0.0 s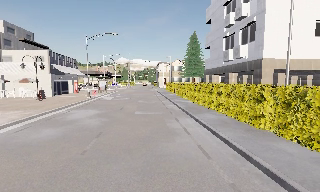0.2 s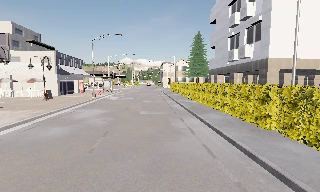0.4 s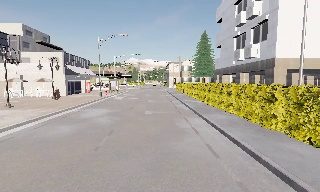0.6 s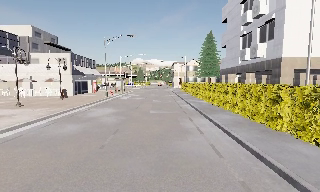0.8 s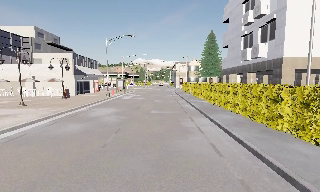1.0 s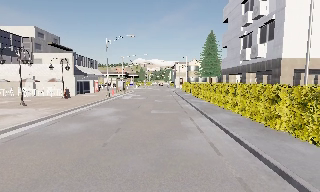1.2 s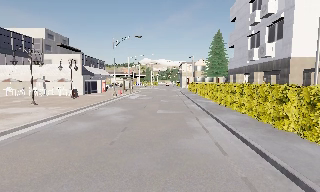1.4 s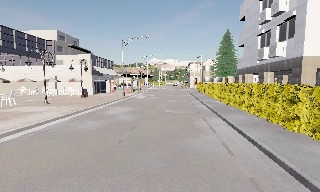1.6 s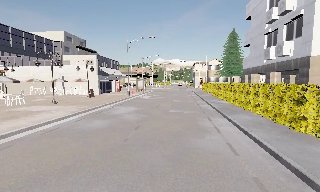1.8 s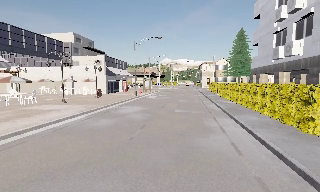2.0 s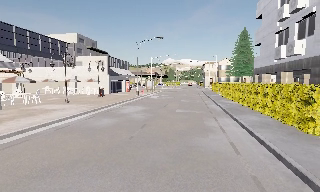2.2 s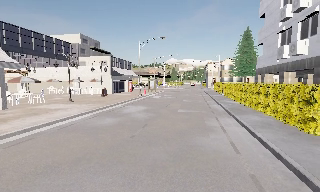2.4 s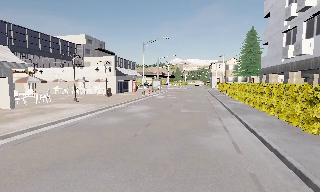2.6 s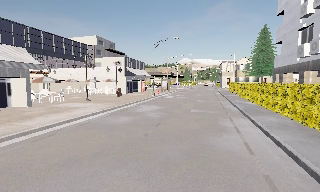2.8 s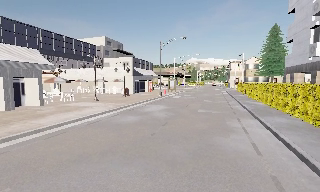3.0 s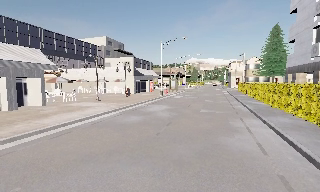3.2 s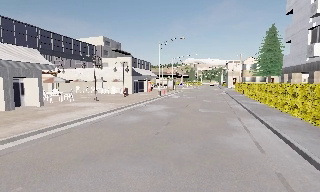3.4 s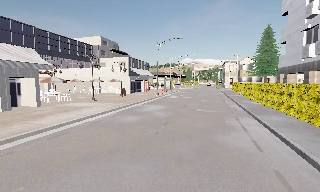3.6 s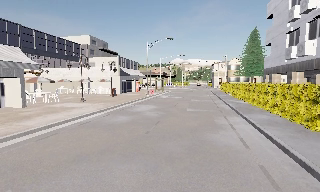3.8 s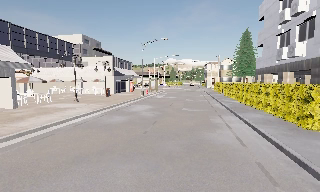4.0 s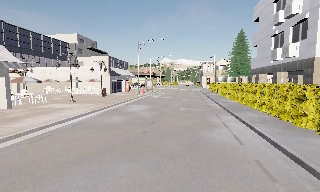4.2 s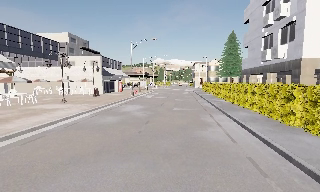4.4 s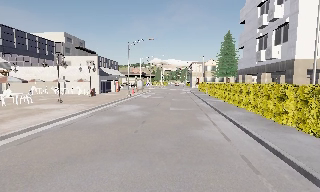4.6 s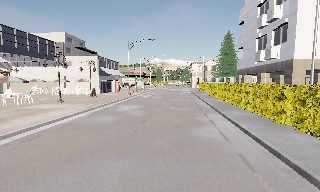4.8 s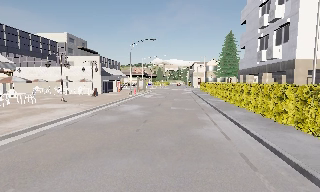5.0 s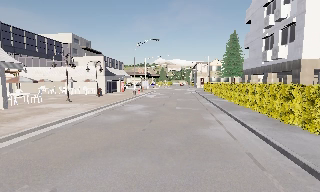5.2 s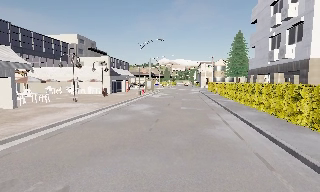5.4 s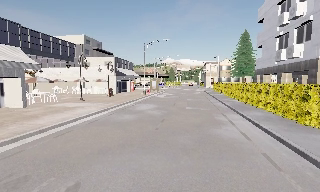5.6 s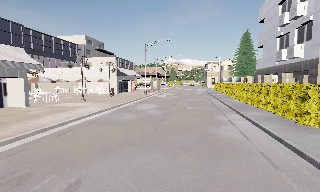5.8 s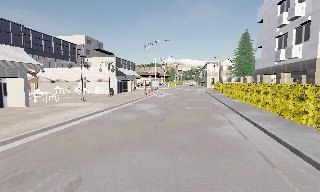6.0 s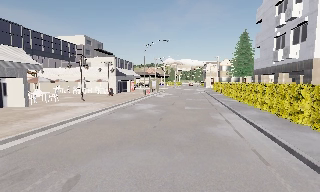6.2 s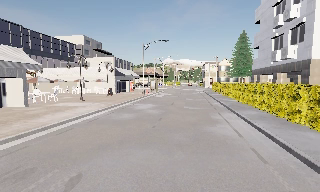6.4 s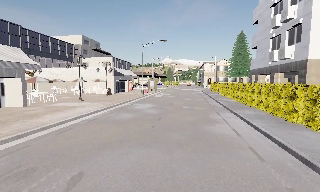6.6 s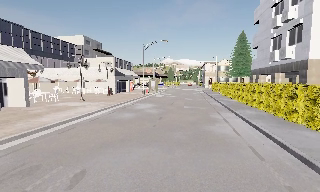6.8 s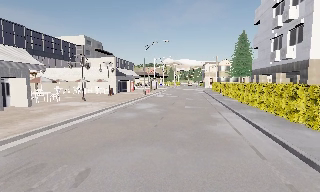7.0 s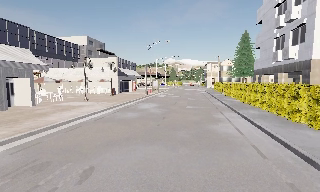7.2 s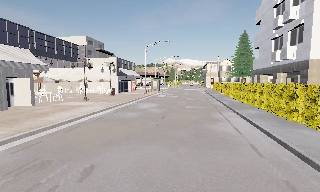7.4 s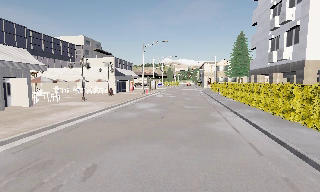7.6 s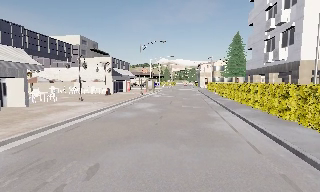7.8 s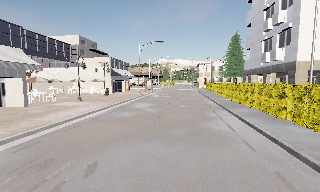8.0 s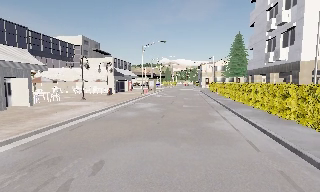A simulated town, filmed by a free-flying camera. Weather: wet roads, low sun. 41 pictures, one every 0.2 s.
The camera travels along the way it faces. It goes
backward.
0.0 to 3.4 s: The camera pans to its left, which is counterclockwise from overhead, by about 25 degrees. It travels backward, about 1 m, so what stands in front gets smaller.
3.4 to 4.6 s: The camera pans to its right, which is clockwise from overhead, by about 10 degrees.
4.6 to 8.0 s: The camera travels backward and to its left, about 1.5 m, so what stands in front gets smaller.
The film runs backward here.
